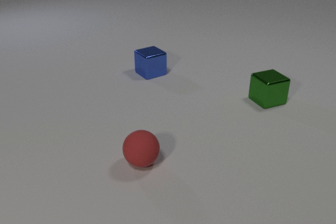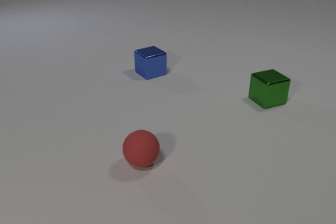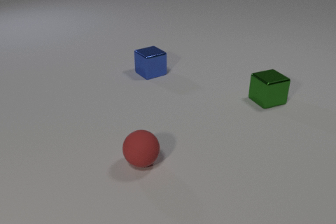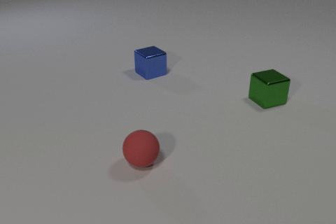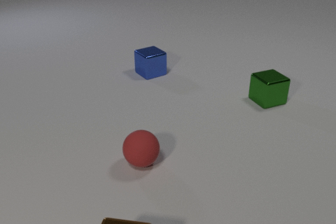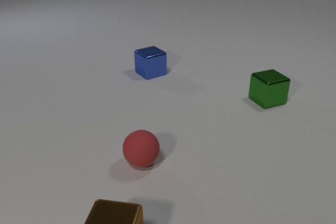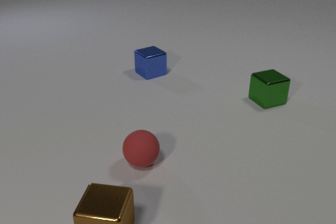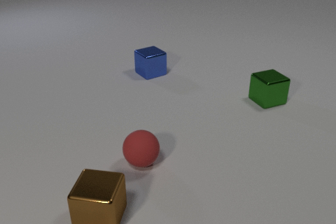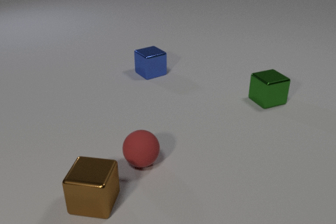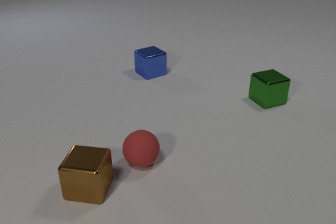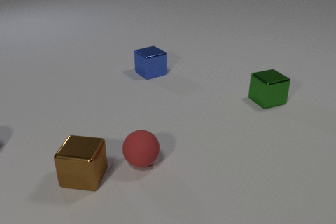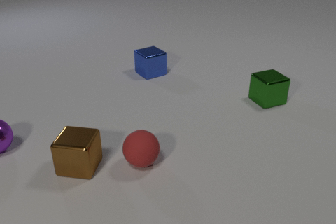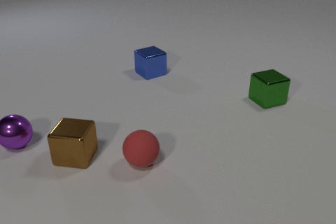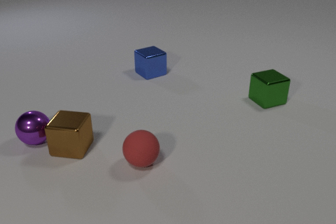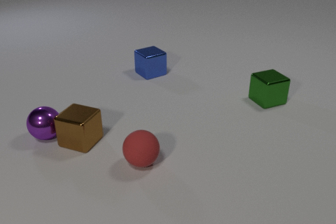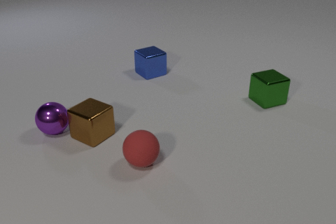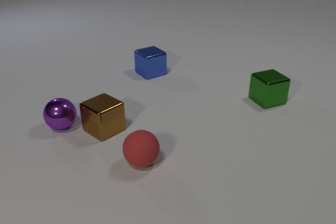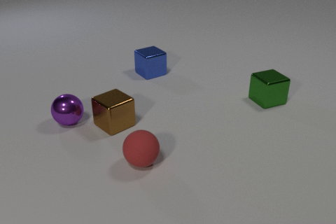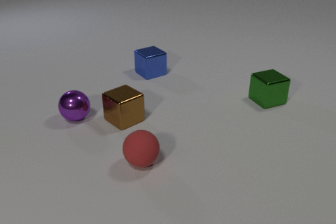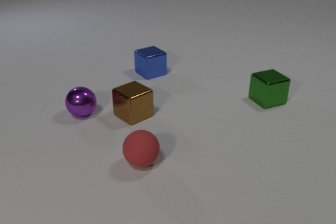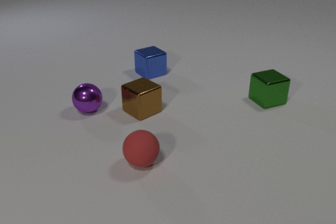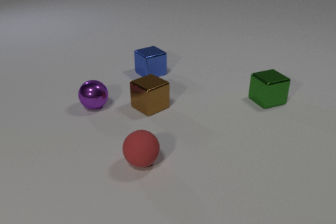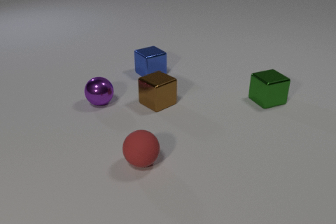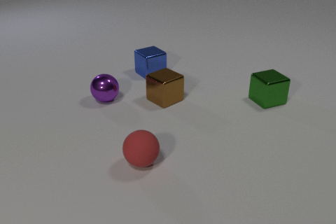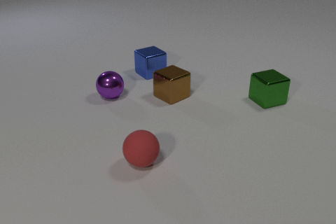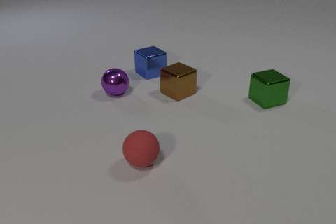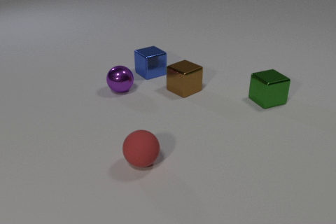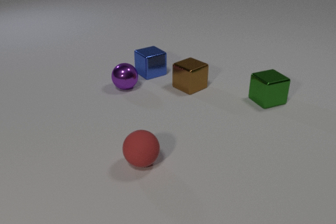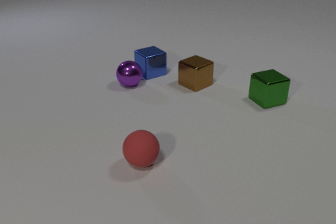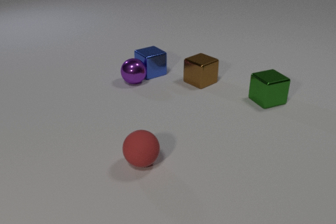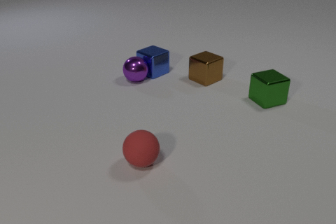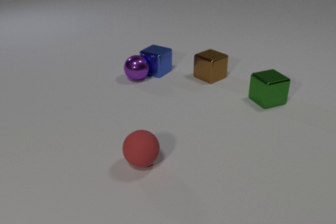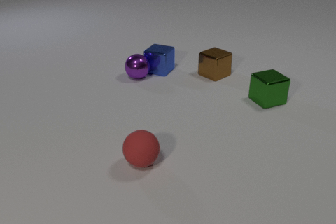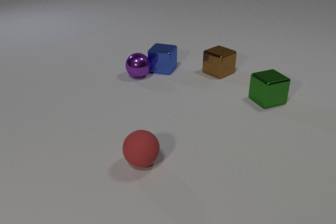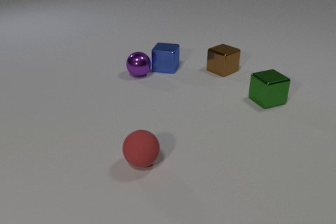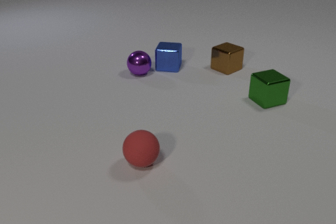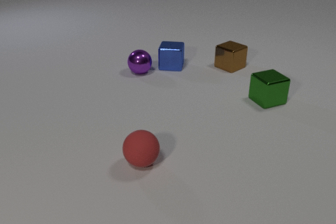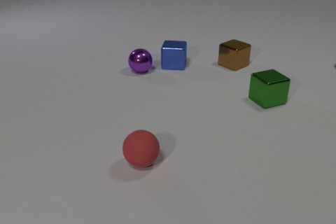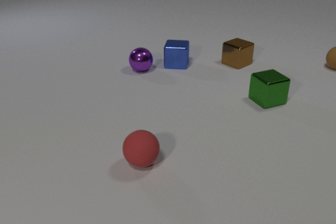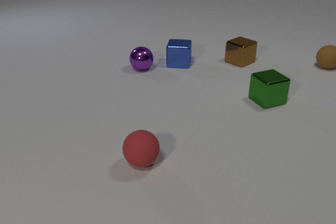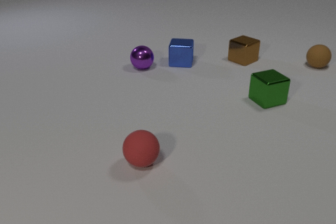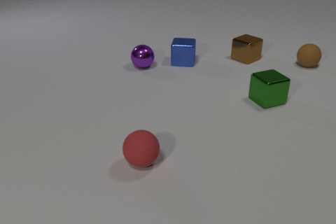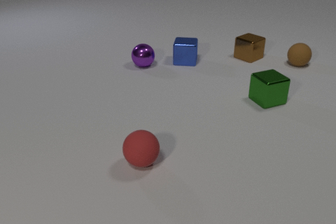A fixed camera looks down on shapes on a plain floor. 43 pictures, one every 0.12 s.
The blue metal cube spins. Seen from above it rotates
counterclockwise.
The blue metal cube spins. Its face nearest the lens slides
to the right.
0.00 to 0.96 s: The brown metal cube comes in at the bottom edge, slides away from the camera.
0.96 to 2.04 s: The brown metal cube slides away from the camera, spins so that its near face slides to the left, clockwise seen from above. The purple metal sphere comes in at the left edge, rolls to the right. The brown metal cube and the purple metal sphere collide.
2.04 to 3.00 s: The brown metal cube slides to the right and away from the camera. The purple metal sphere rolls away from the camera and to the right.
3.00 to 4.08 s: The brown metal cube slides away from the camera and to the right. The purple metal sphere rolls away from the camera and to the right. The blue metal cube slides to the right and away from the camera, spins counterclockwise seen from above by about 45 degrees, its near face sliding to the right. The purple metal sphere and the blue metal cube collide.
4.08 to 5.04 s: The brown metal cube slides away from the camera and to the right. The purple metal sphere rolls away from the camera. The blue metal cube slides to the right and away from the camera. The brown rubber sphere comes in at the right edge, rolls to the left.
What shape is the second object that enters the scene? sphere.
What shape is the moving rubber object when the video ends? sphere.
What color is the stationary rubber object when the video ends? red.
